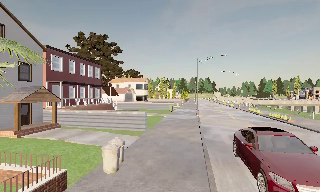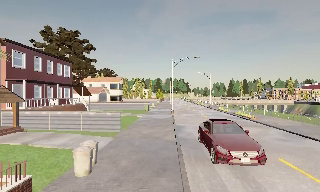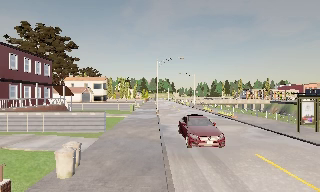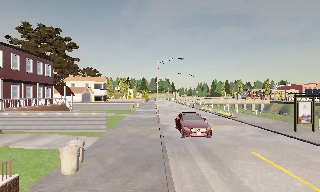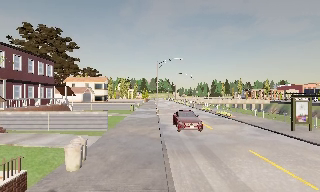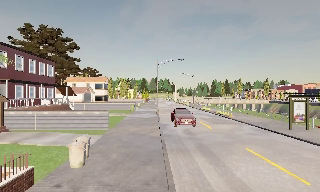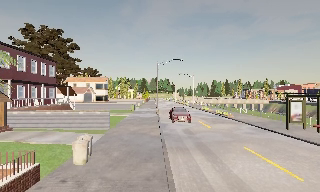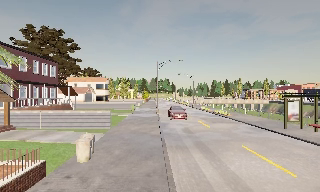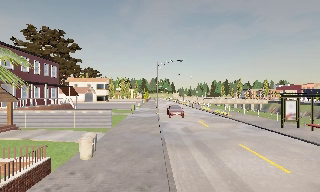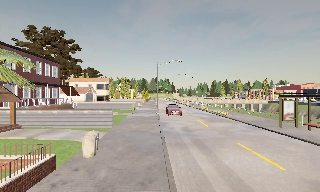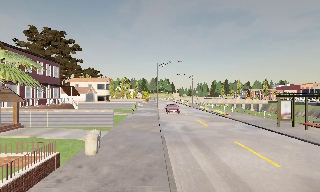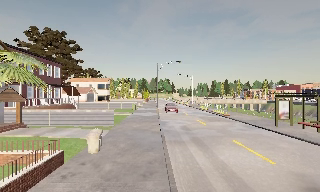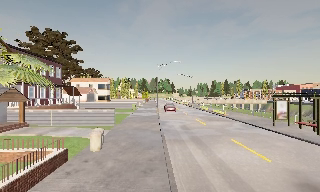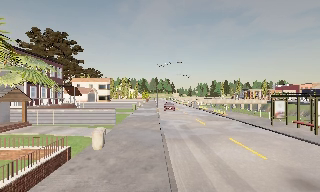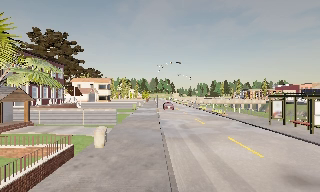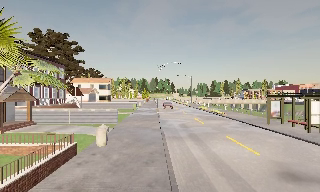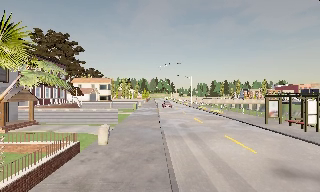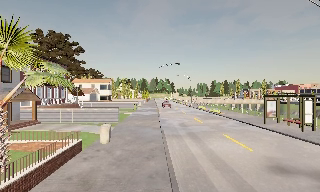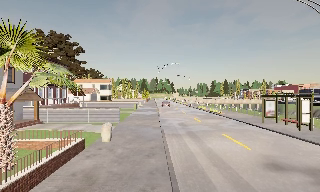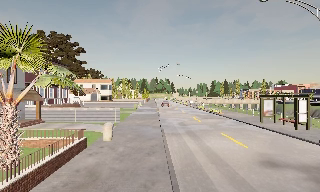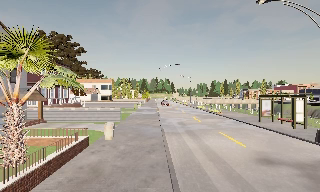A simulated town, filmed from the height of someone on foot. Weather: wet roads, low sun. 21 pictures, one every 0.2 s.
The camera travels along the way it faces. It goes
backward.
0.0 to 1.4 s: The scene slides to the left, as the camera pans about 15 degrees to its right. It travels backward, about 1.5 m, so what stands in front gets smaller.
1.4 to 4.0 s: The camera travels backward, about 3 m, so what stands in front gets smaller.
The film runs backward here.
